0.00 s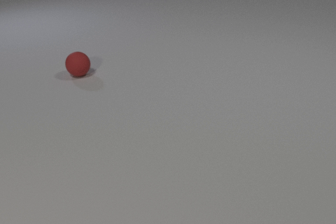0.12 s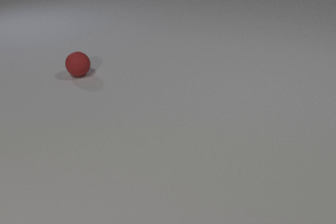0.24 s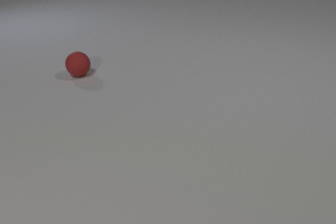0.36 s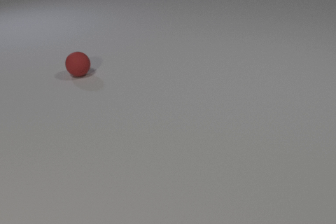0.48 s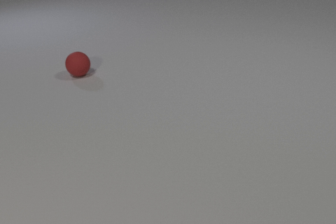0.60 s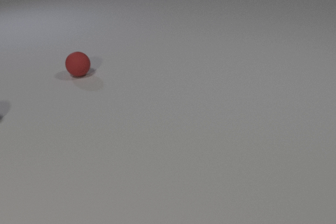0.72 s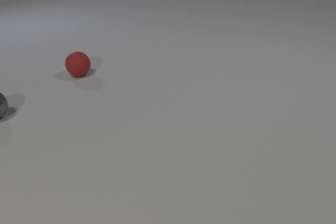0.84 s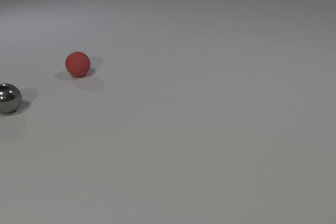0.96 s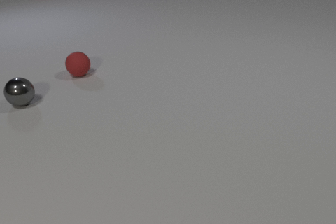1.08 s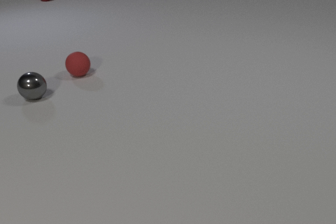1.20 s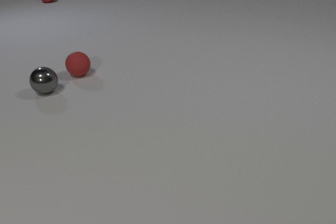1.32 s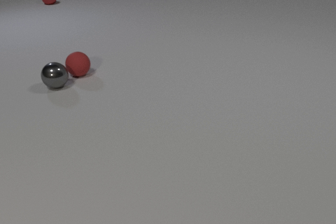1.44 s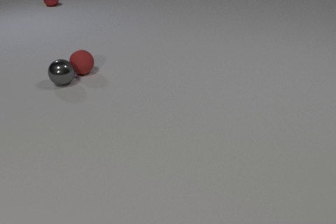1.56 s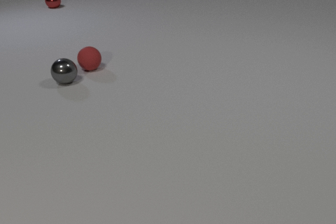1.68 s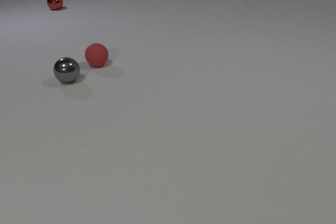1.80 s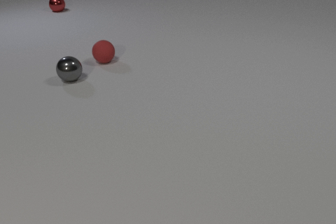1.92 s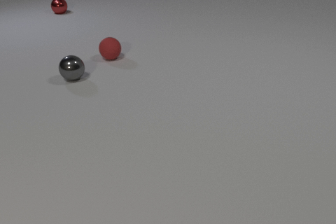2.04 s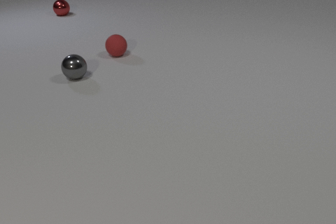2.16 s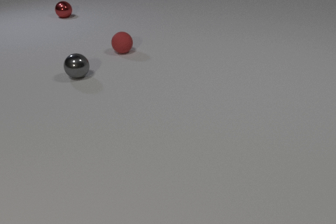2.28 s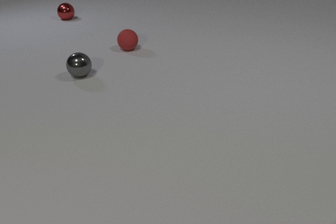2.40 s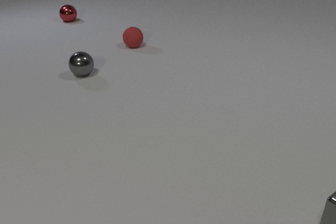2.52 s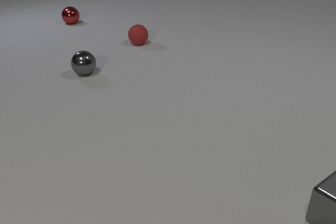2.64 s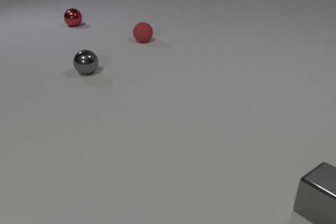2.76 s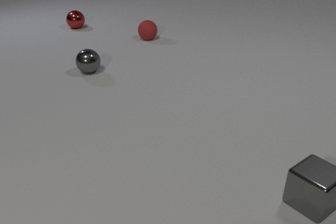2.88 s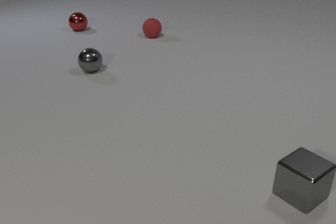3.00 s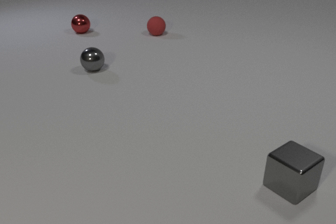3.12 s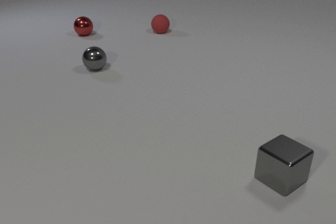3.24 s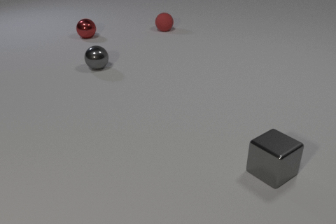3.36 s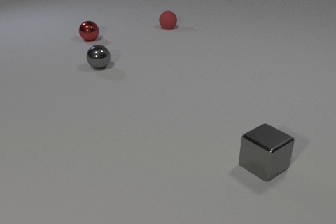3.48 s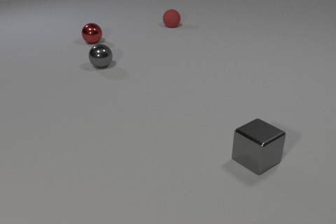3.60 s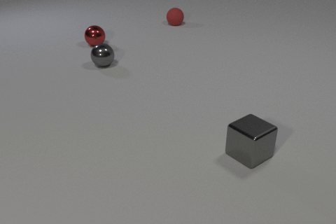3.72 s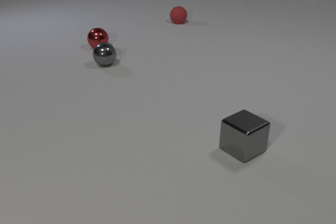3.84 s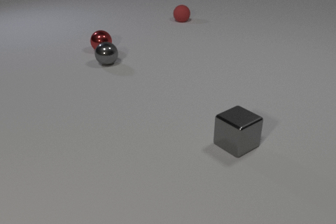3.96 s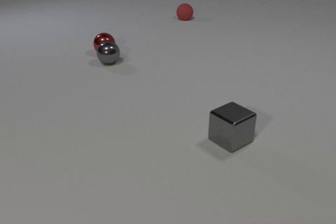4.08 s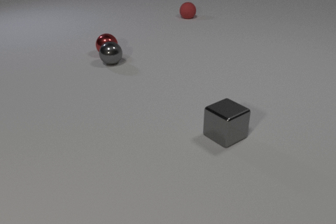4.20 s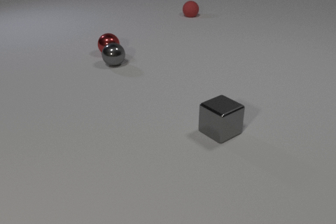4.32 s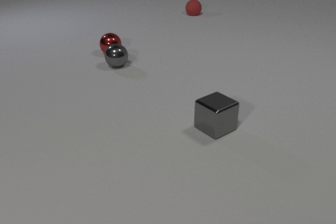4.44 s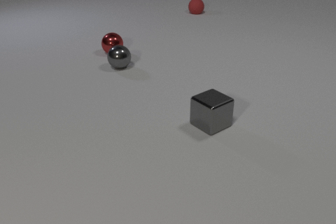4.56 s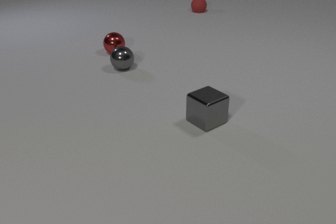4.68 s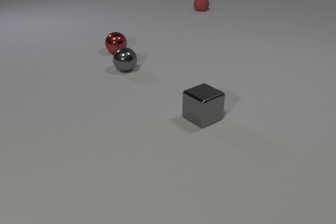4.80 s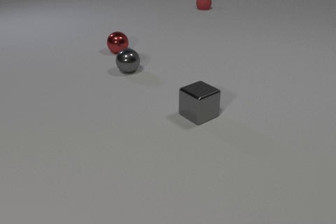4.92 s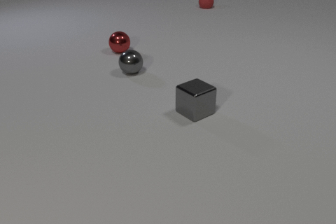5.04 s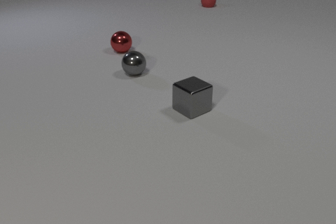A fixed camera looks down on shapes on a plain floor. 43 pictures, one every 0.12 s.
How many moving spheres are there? 3.
What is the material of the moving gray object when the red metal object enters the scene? metal.
What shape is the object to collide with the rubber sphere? sphere.
0.00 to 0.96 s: The gray metal sphere comes in at the left edge, rolls to the right and away from the camera.
0.96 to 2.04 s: The gray metal sphere rolls to the right and away from the camera. The red rubber sphere rolls away from the camera and to the right. The red metal sphere rolls toward the camera. The gray metal sphere and the red rubber sphere collide.
2.04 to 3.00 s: The gray metal sphere rolls to the right and away from the camera. The red rubber sphere rolls away from the camera and to the right. The red metal sphere rolls toward the camera. The gray metal cube comes in at the right edge, slides to the left and away from the camera.
3.00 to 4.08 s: The gray metal sphere rolls to the right and away from the camera. The red rubber sphere rolls away from the camera and to the right. The red metal sphere rolls toward the camera. The gray metal cube slides away from the camera and to the left. The gray metal sphere and the red metal sphere collide.
4.08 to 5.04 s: The gray metal sphere rolls toward the camera and to the right. The red rubber sphere rolls away from the camera and to the right. The red metal sphere rolls to the right and away from the camera. The gray metal cube slides away from the camera and to the left.
